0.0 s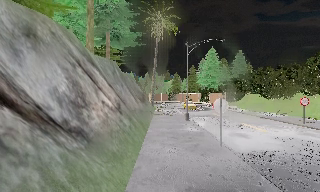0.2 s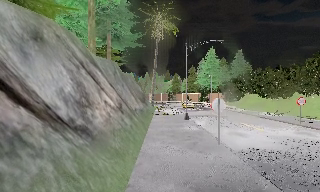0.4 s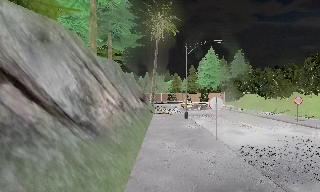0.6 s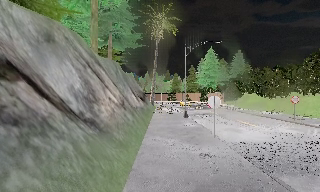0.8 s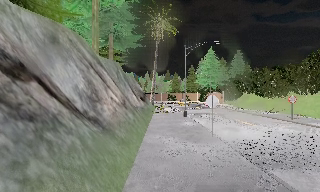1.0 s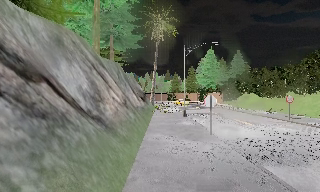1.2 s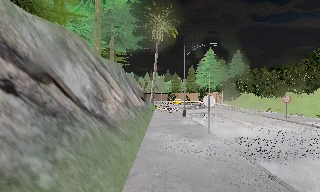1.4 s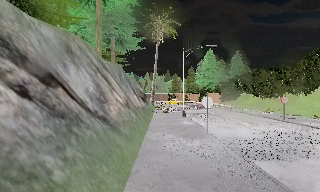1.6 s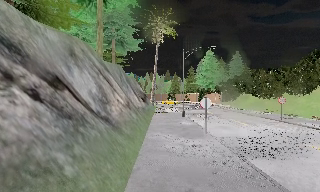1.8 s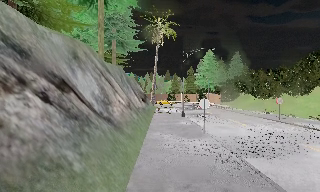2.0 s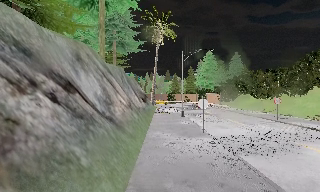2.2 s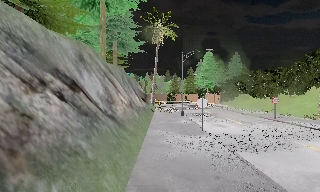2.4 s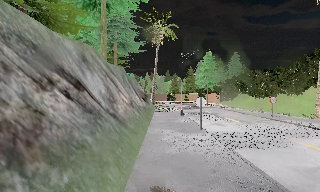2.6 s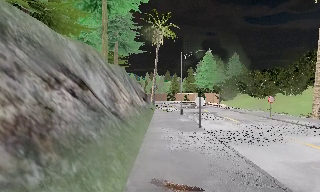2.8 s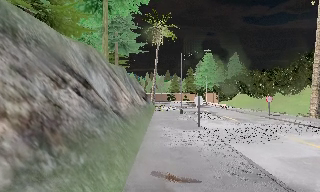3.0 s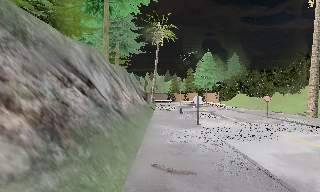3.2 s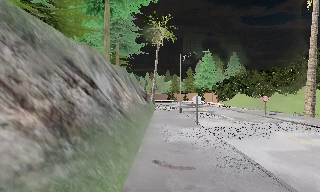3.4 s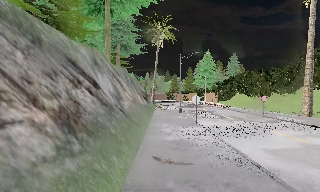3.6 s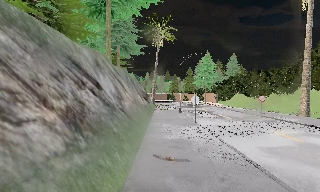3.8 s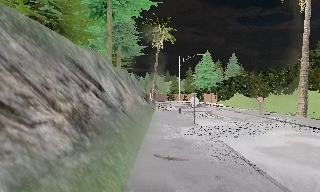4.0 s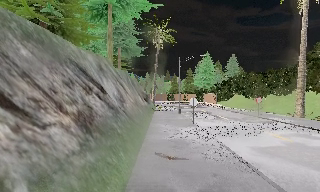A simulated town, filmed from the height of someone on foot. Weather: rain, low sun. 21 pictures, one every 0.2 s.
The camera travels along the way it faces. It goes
backward.
0.0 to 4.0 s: The camera travels backward, about 6 m, so what stands in front gets smaller.
The film runs backward here.
